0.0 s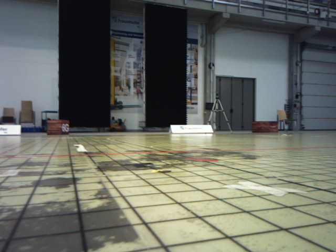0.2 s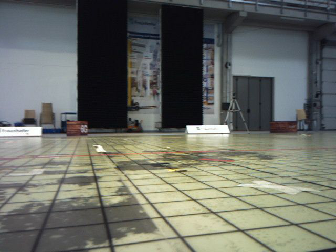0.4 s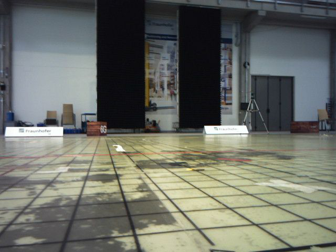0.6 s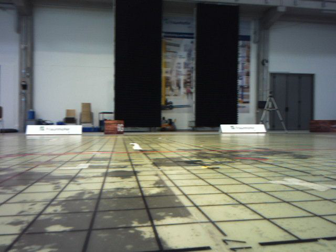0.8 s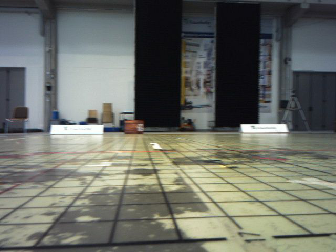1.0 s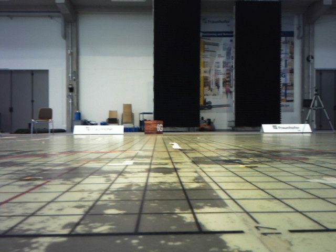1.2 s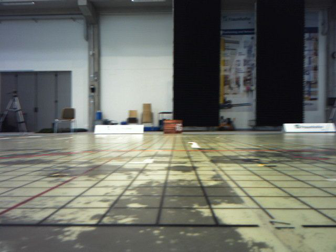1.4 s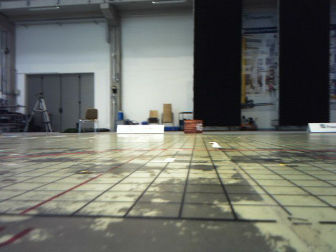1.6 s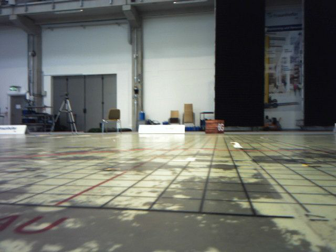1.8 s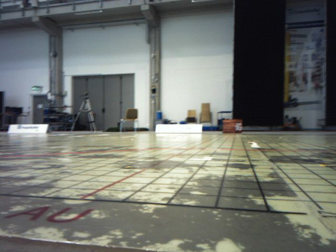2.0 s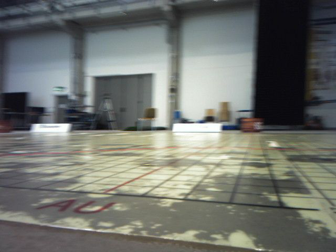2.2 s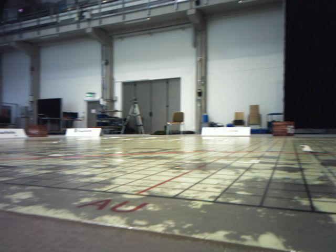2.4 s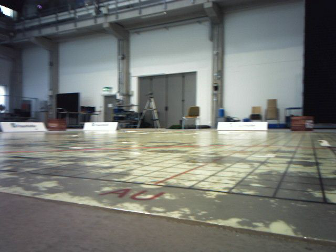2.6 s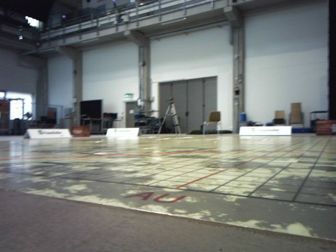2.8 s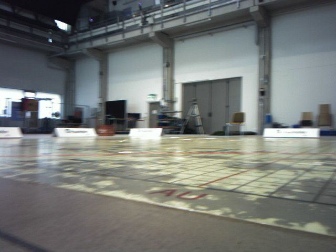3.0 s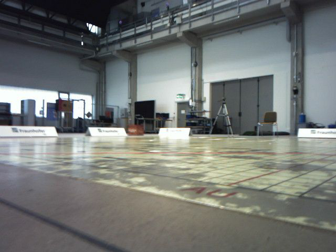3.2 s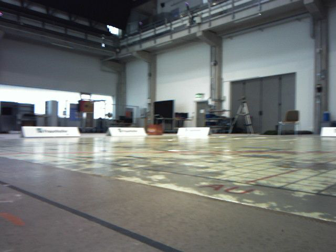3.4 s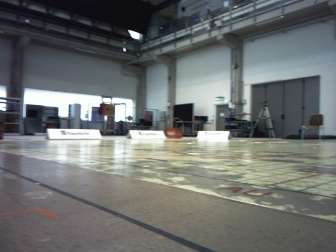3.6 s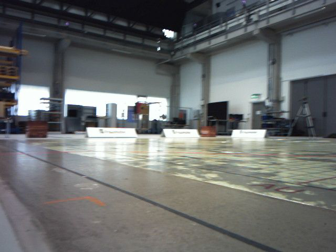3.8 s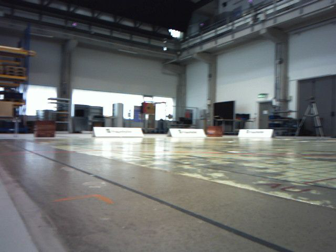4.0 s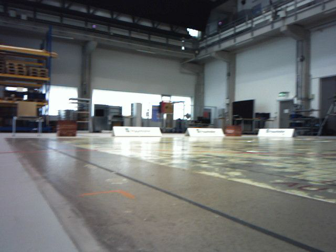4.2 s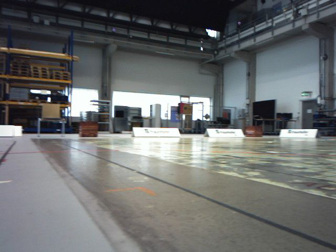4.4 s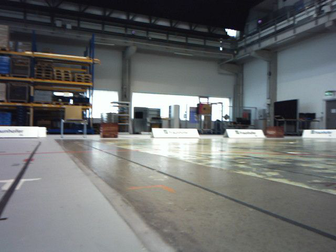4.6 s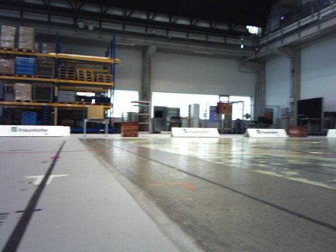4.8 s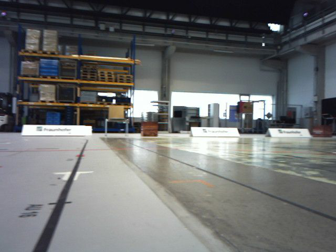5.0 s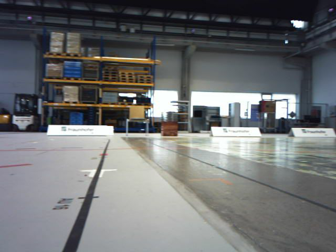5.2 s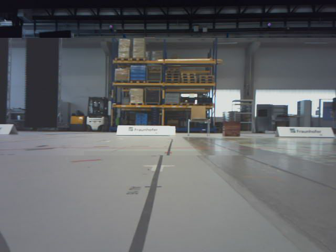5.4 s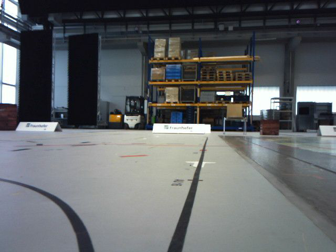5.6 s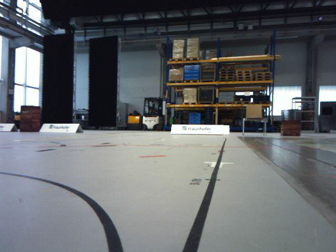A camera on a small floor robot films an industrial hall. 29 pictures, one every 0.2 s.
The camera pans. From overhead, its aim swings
counterclockwise.
The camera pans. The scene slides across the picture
to the right.
0.0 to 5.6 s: The camera pans to its left, which is counterclockwise from overhead, by about 110 degrees. It travels backward, about 1 m.
The film runs backward here.
